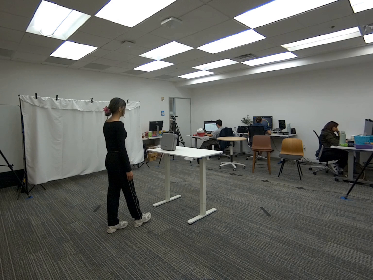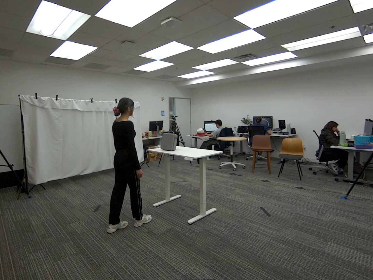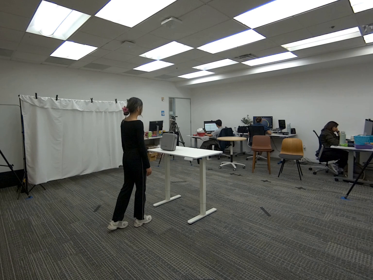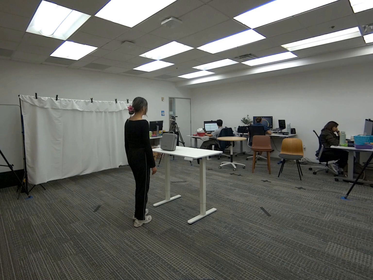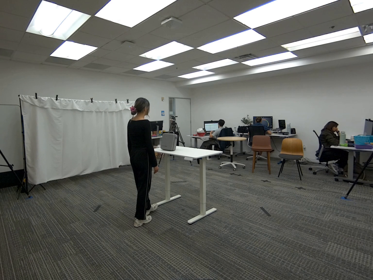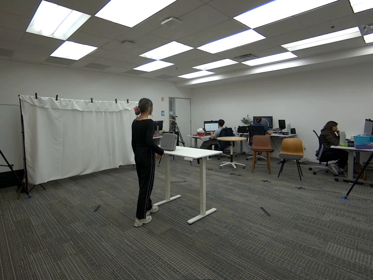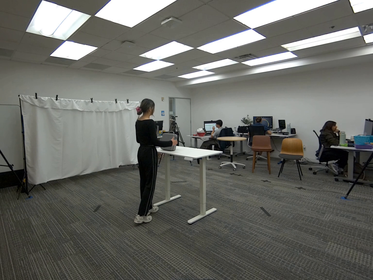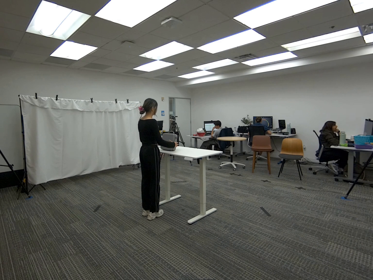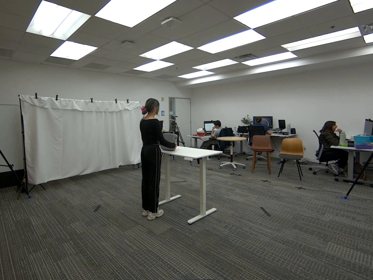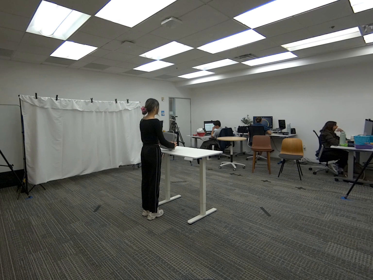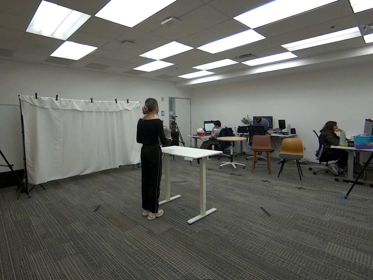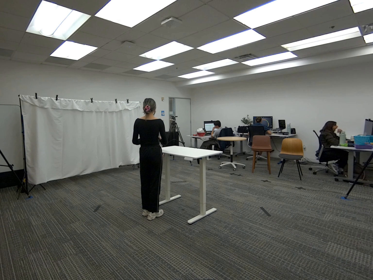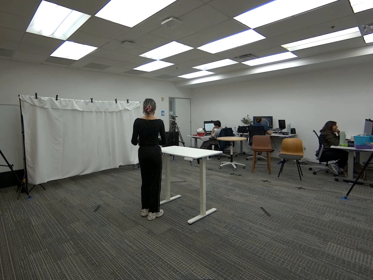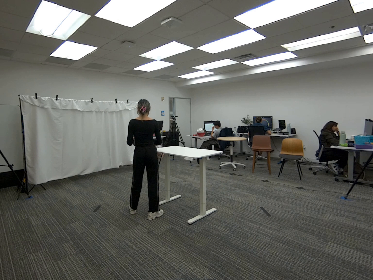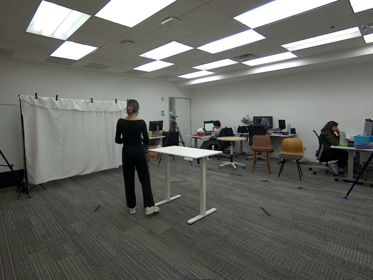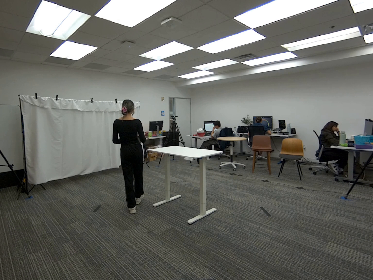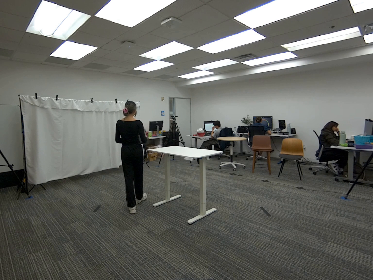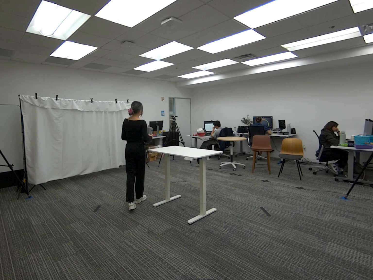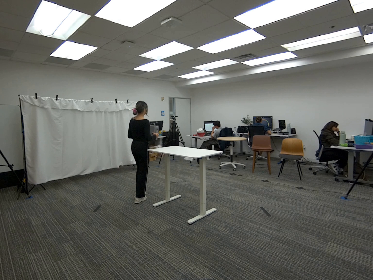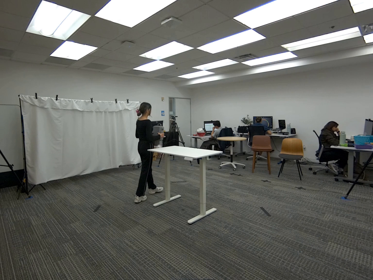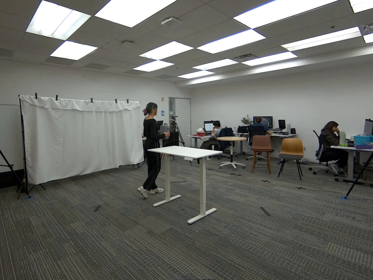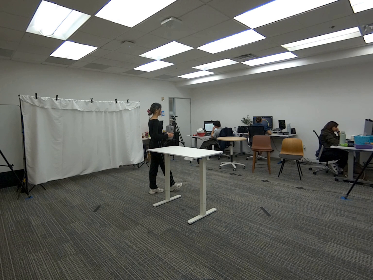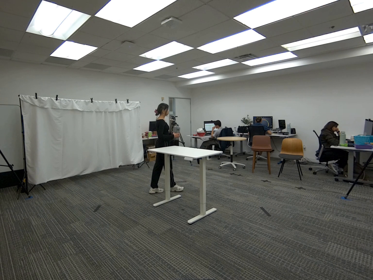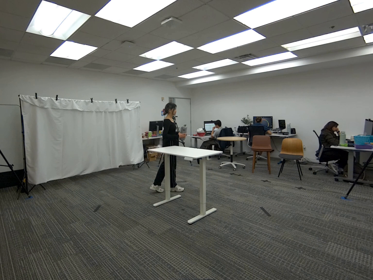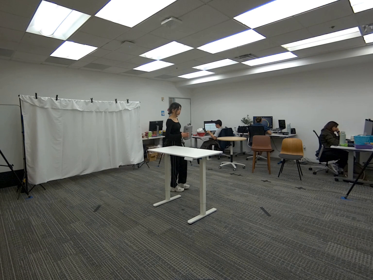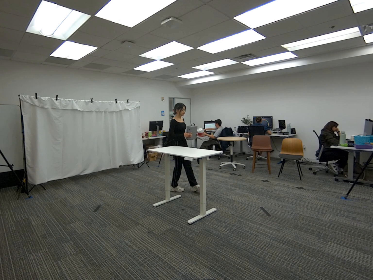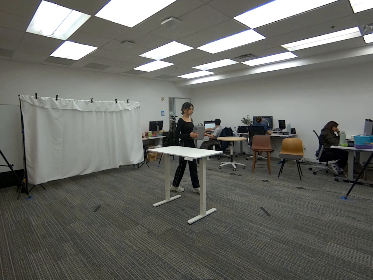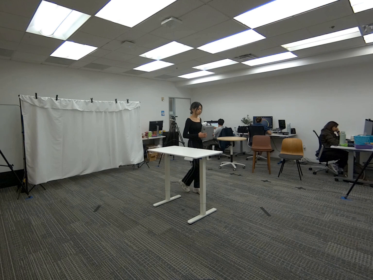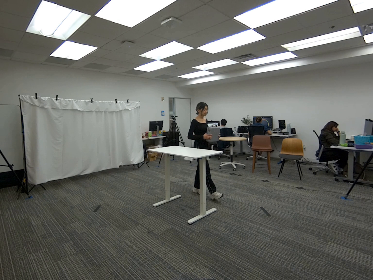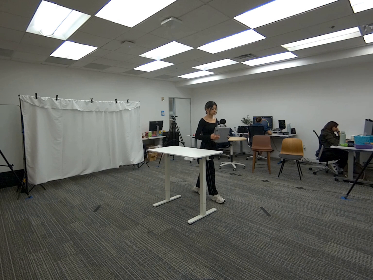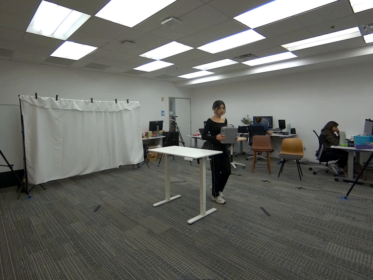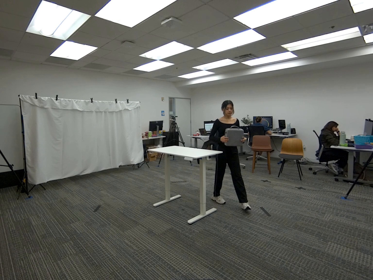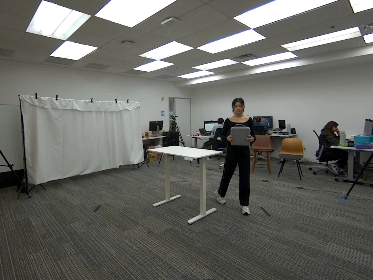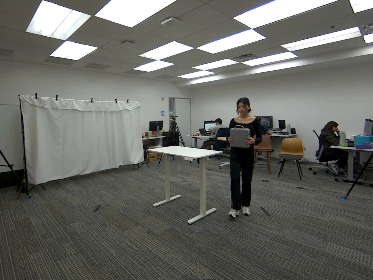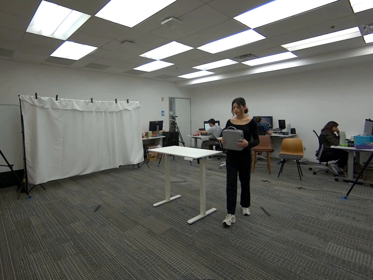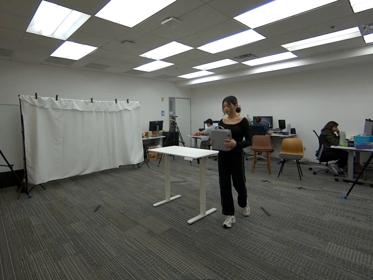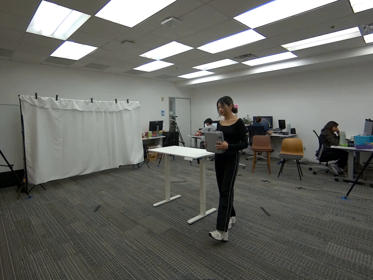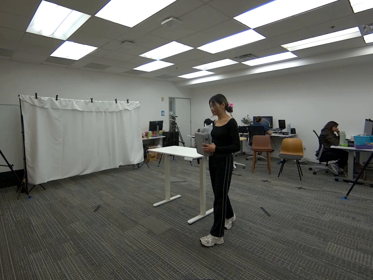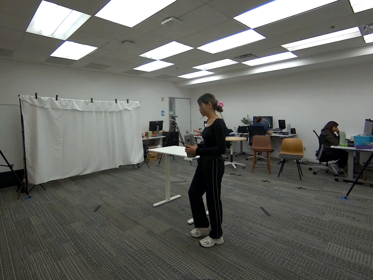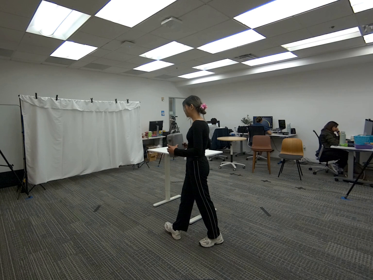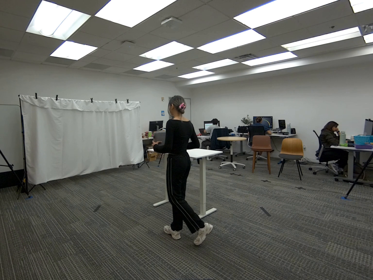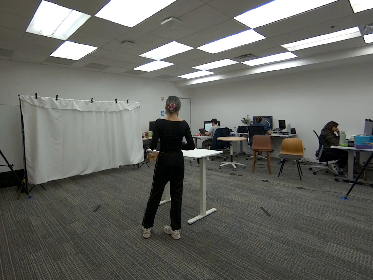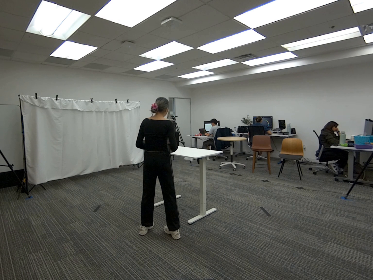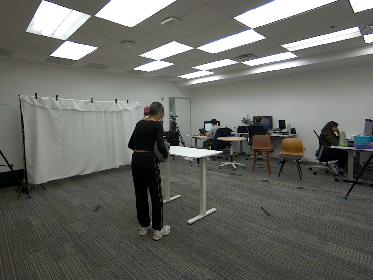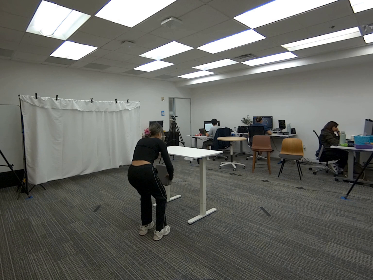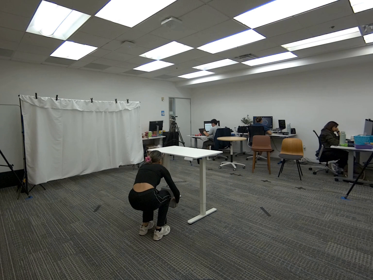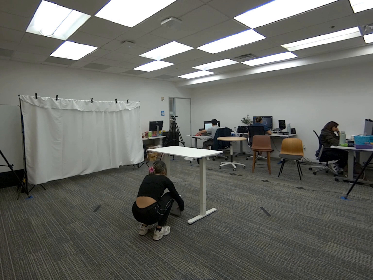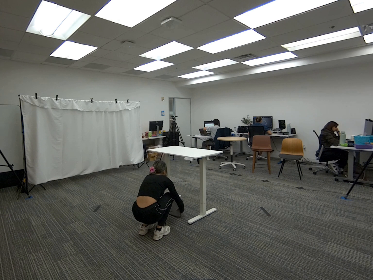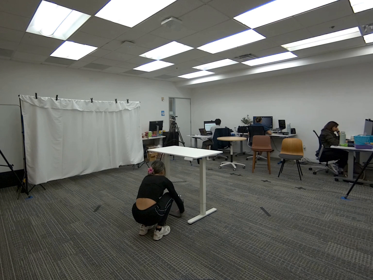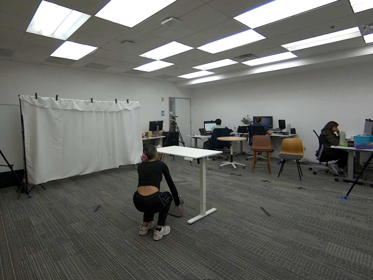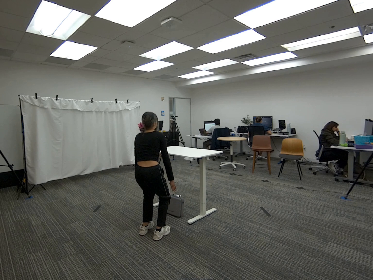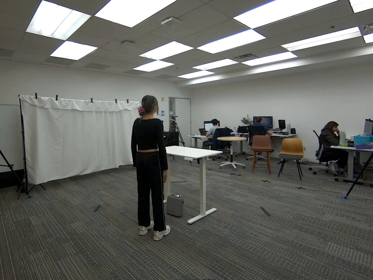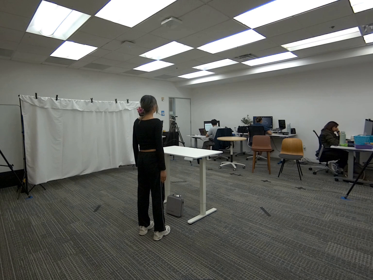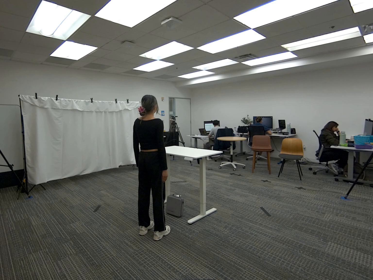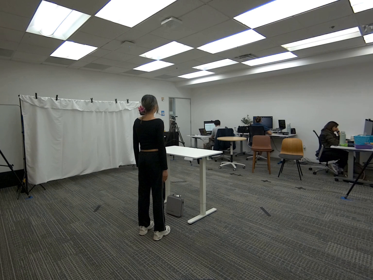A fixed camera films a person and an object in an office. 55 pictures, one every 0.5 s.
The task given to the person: Walk over to the gray case on the white desk. Use both hands to grasp the case and proceed to walk around within the bounding area and place the case below the desk when finish.
